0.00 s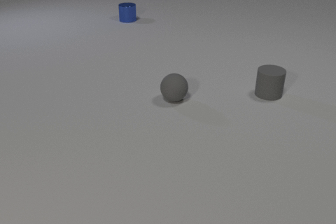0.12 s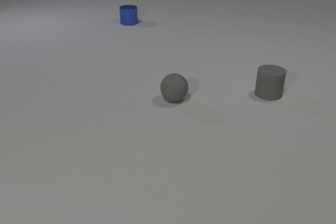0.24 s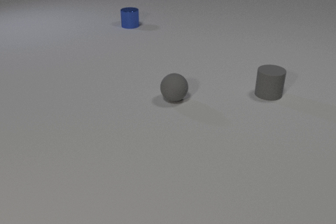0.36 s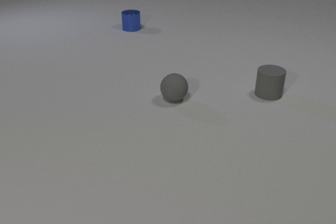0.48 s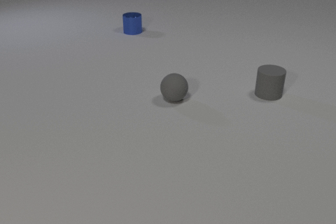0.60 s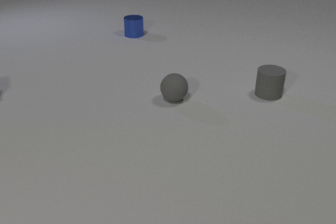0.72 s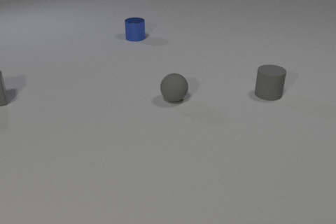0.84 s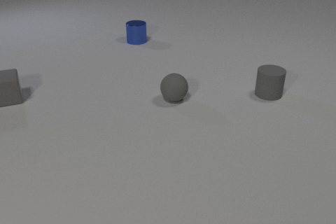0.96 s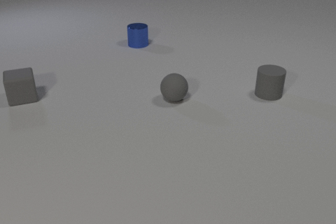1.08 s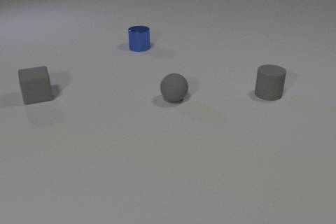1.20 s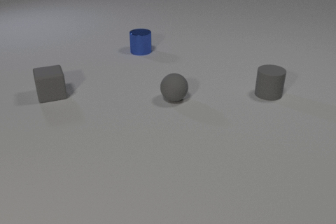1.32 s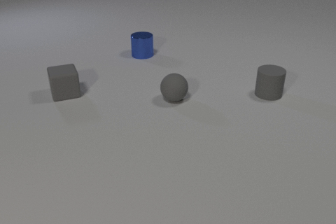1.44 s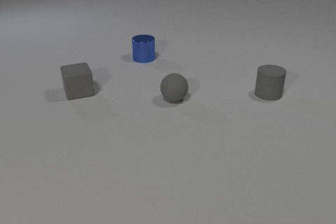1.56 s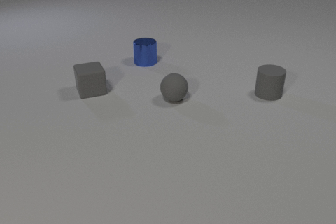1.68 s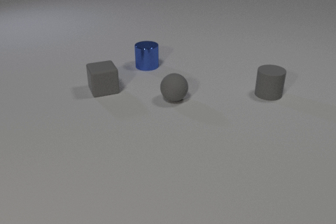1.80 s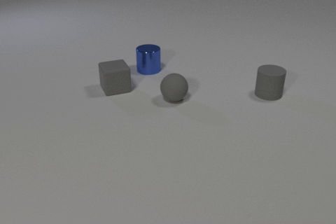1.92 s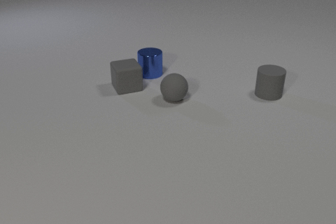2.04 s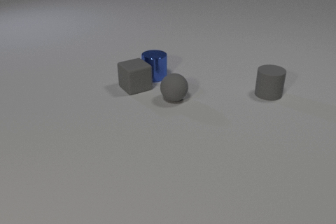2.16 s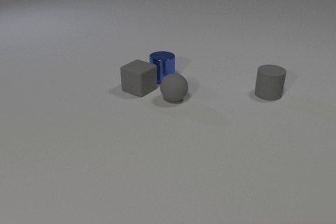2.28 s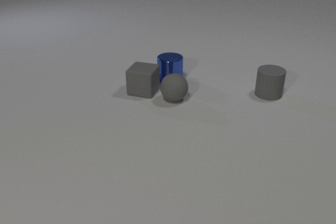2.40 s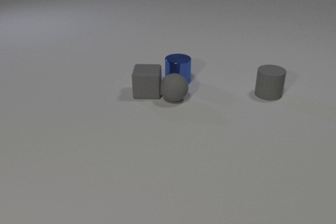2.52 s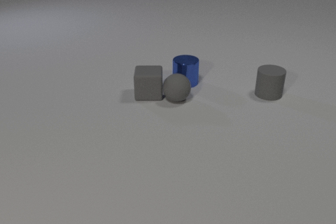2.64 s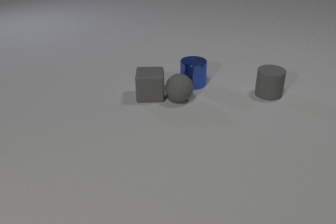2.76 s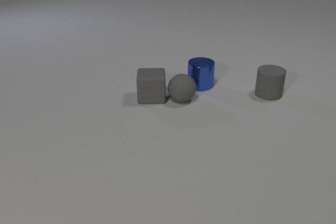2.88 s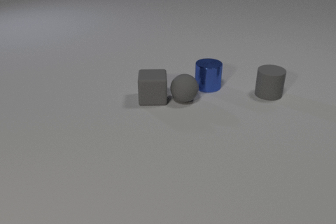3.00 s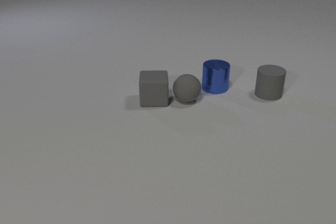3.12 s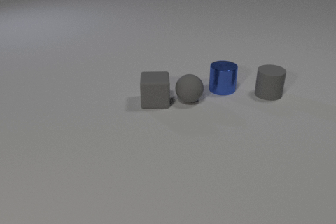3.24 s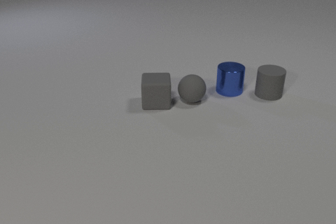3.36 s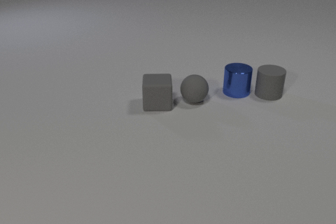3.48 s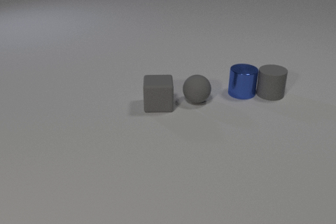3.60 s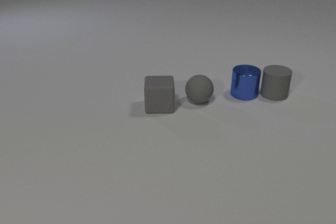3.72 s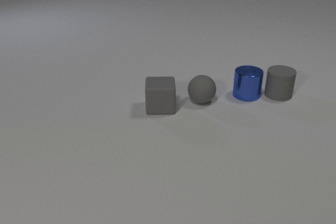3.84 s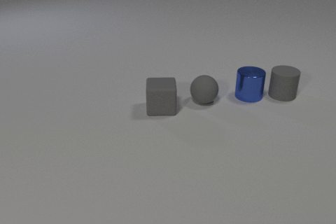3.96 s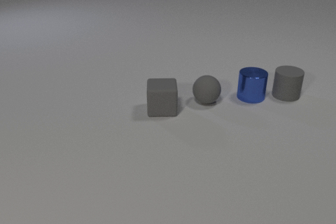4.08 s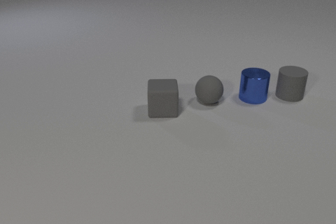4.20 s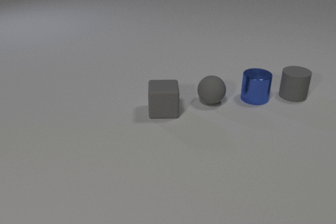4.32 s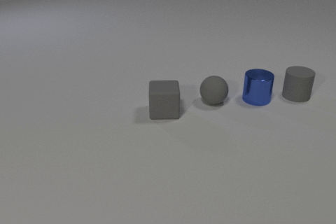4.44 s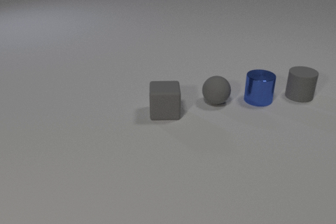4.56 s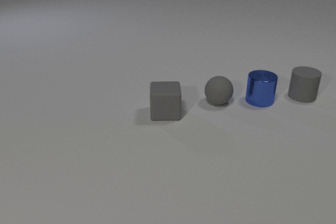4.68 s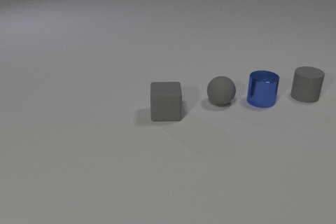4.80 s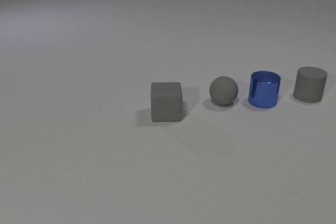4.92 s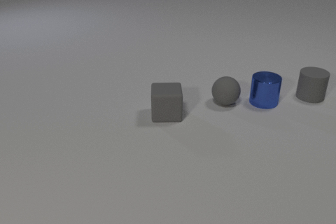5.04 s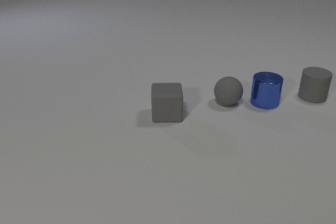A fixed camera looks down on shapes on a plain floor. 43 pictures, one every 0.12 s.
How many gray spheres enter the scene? 0.
What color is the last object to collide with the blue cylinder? gray.
How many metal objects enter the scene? 0.
0.00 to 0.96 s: The gray rubber cube comes in at the left edge, slides to the right. The blue metal cylinder slides toward the camera.
0.96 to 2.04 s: The gray rubber cube slides to the right. The blue metal cylinder slides toward the camera. The gray rubber cube and the blue metal cylinder collide.
2.04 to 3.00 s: The gray rubber cube slides toward the camera and to the right, spins so that its near face slides to the right, counterclockwise seen from above. The blue metal cylinder slides to the right. The gray rubber sphere rolls to the right. The gray rubber cube and the gray rubber sphere collide.
3.00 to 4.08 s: The gray rubber cube slides toward the camera and to the right. The blue metal cylinder slides to the right. The gray rubber sphere rolls to the right. The gray rubber cylinder slides to the right. The blue metal cylinder and the gray rubber cylinder collide.
4.08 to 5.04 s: The gray rubber cube slides toward the camera. The blue metal cylinder slides to the right and toward the camera. The gray rubber sphere rolls to the right. The gray rubber cylinder slides to the right.
